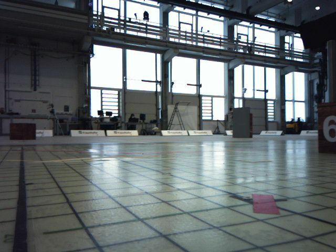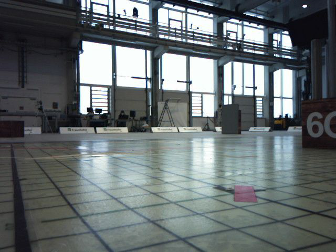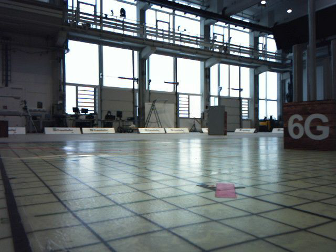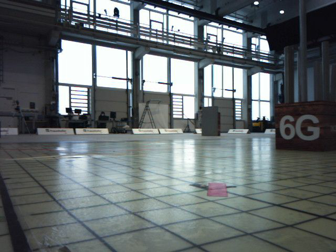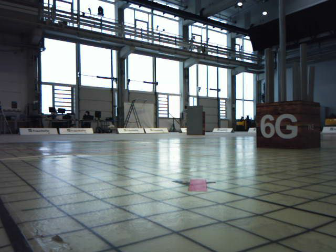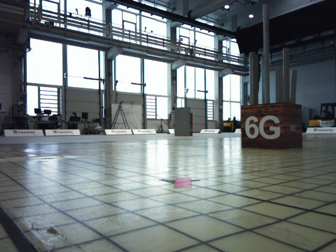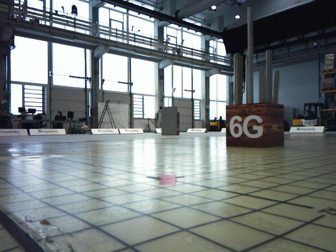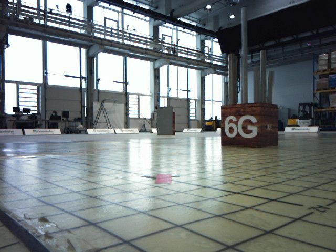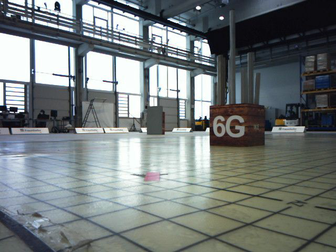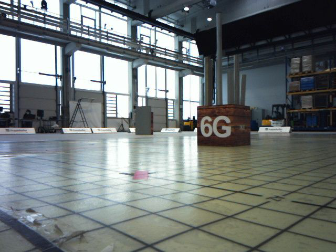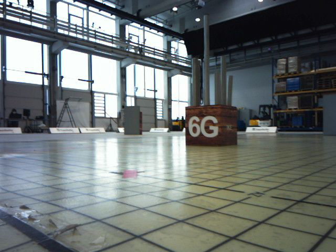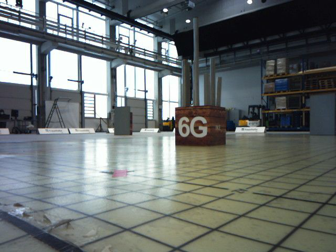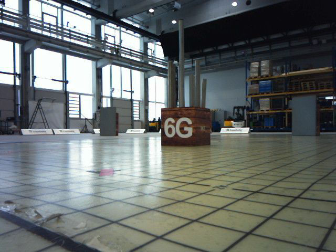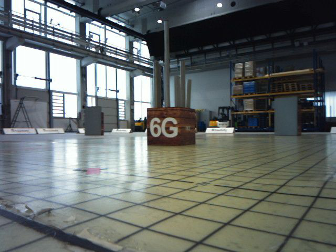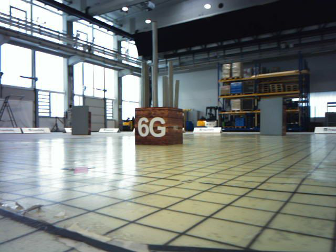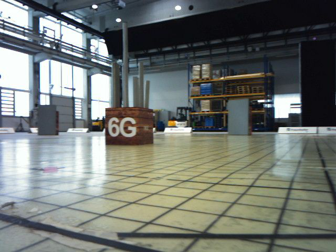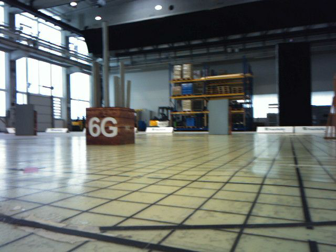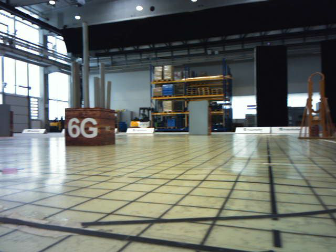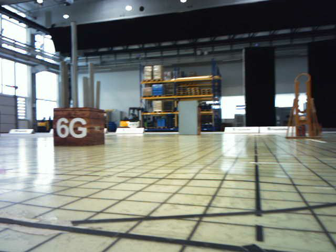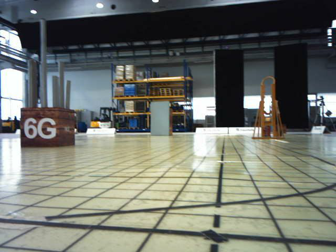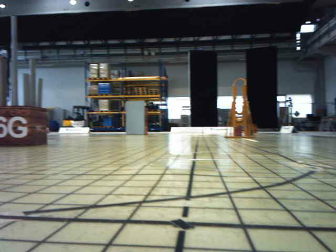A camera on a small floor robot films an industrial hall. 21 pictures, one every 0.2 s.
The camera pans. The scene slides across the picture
to the left.
The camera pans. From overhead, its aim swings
clockwise.
0.0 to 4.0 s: The camera pans to its right, which is clockwise from overhead, by about 55 degrees. It travels backward, about 0.7 m.
The film runs backward here.
